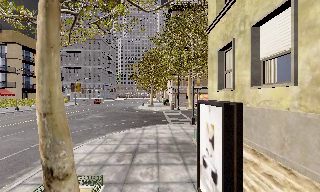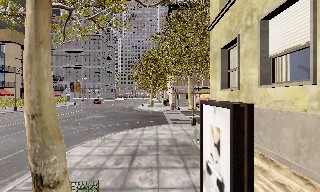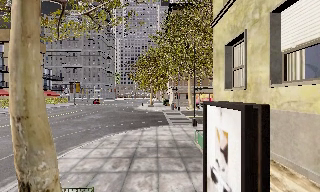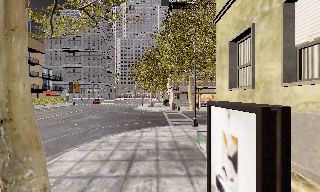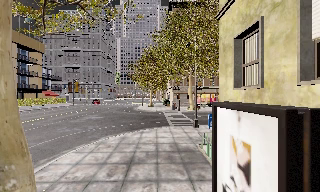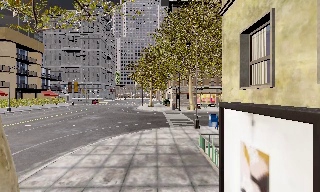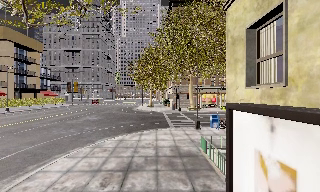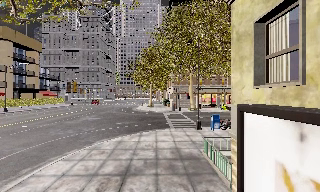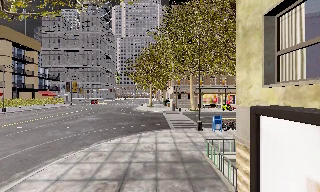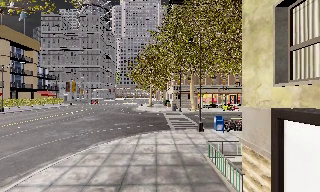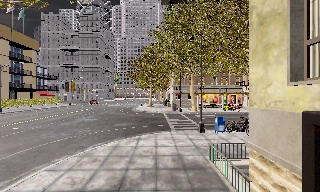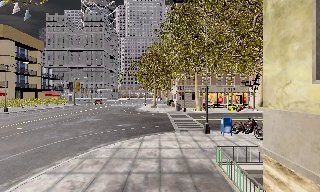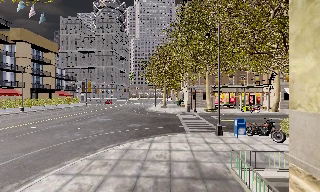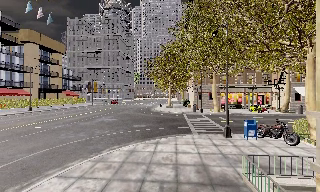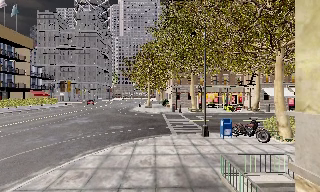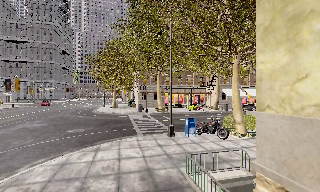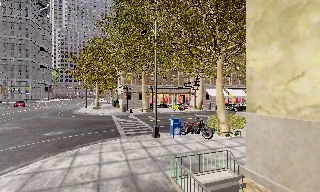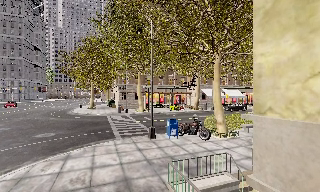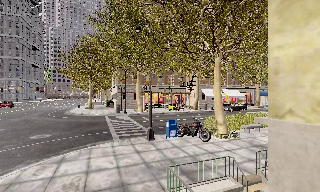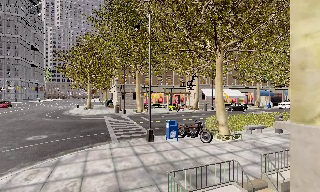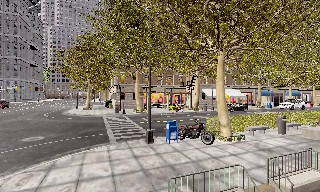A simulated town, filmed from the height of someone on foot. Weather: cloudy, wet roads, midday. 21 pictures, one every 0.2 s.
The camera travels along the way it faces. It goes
forward.
0.0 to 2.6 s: The camera travels forward, about 3.5 m, so what stands in front looms larger.
2.6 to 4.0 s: The scene slides to the left, as the camera pans about 25 degrees to its right. It travels forward, about 2 m, so what stands in front looms larger.
The film runs forward here.
